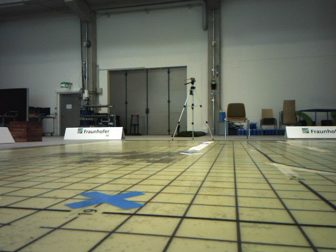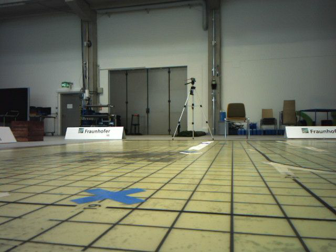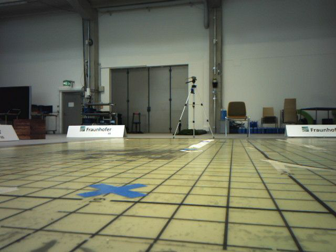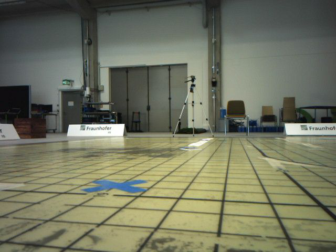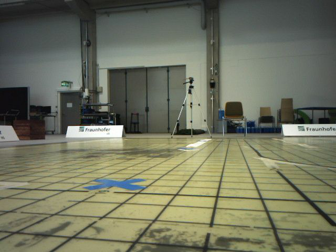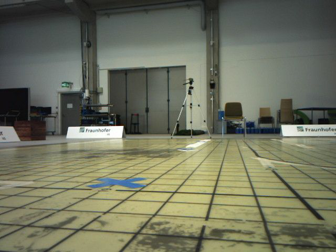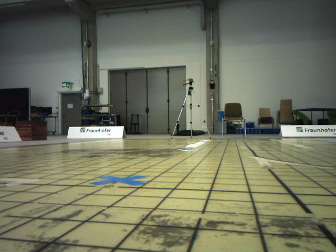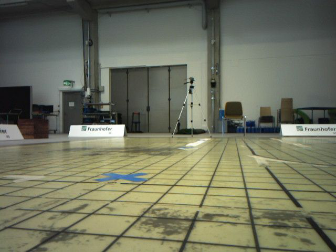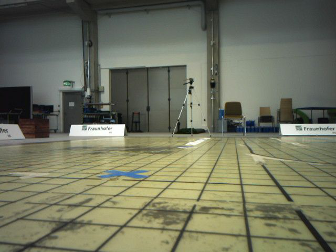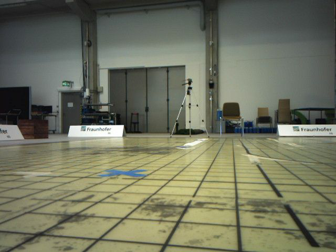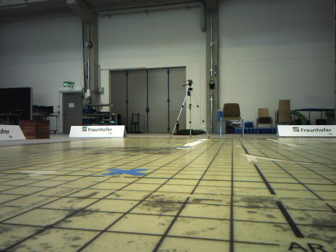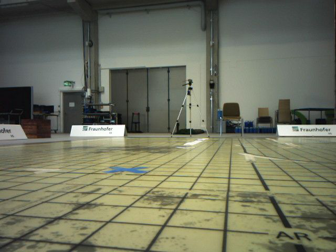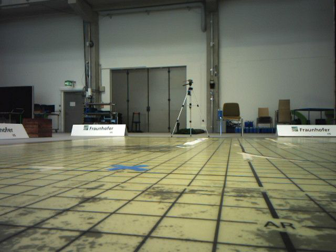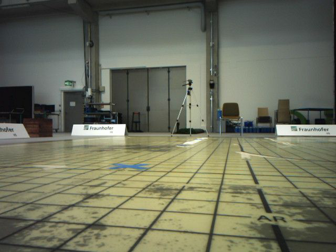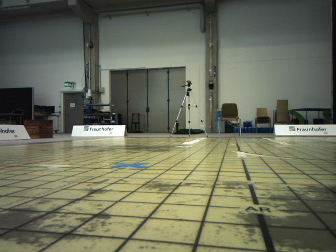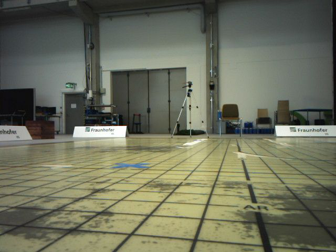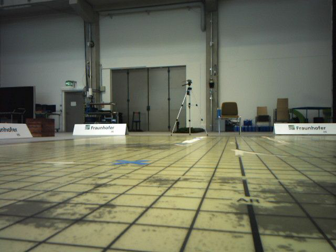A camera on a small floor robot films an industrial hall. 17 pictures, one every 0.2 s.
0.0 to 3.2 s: The camera travels backward, about 0.6 m, so what stands in front gets smaller.
The film runs backward here.
